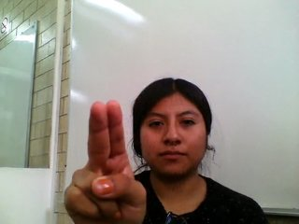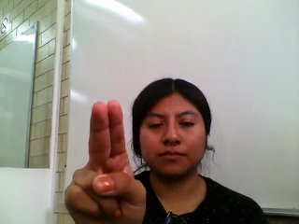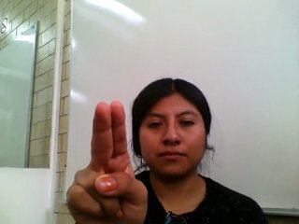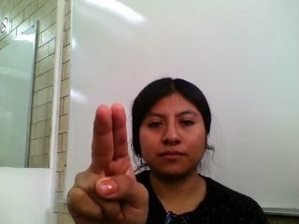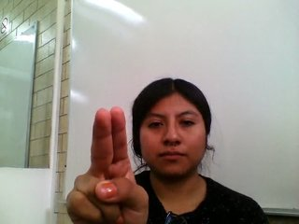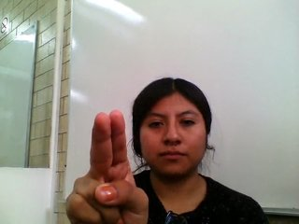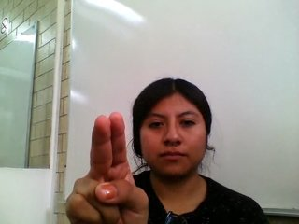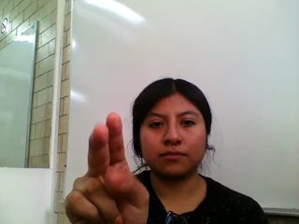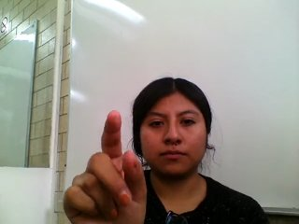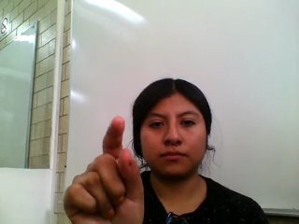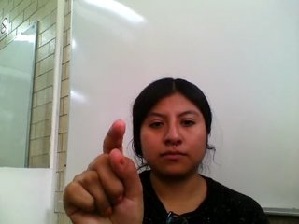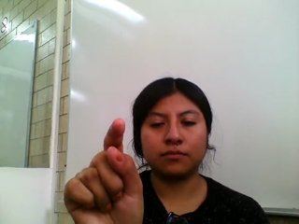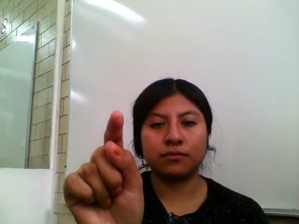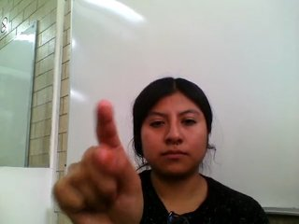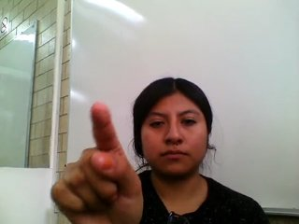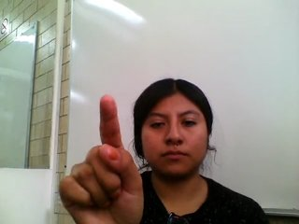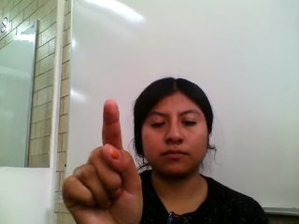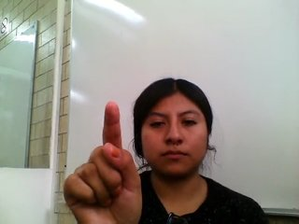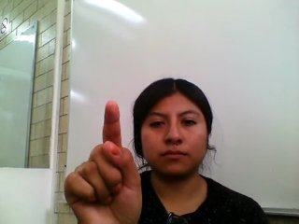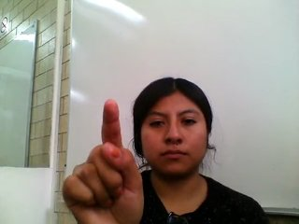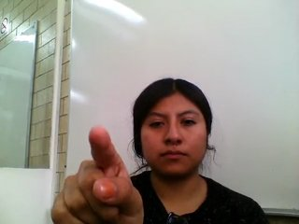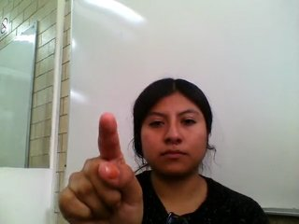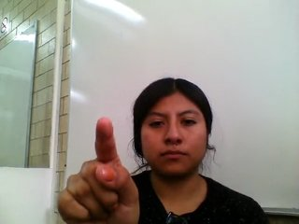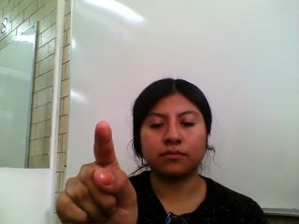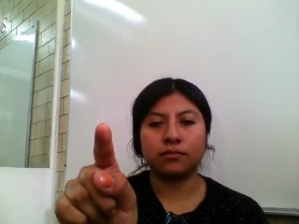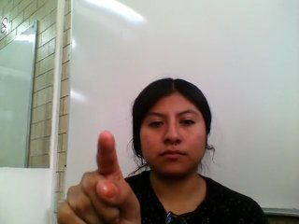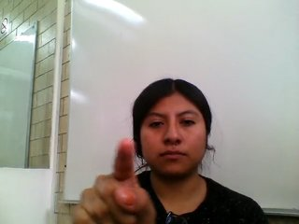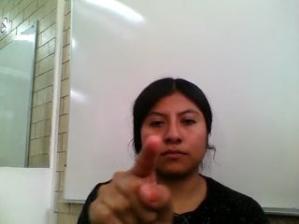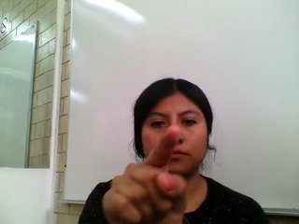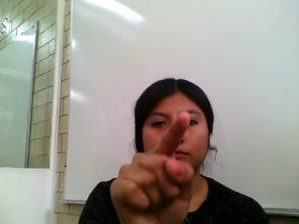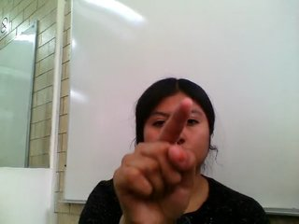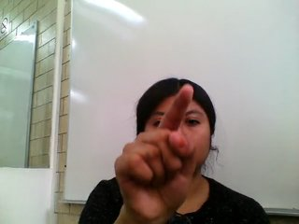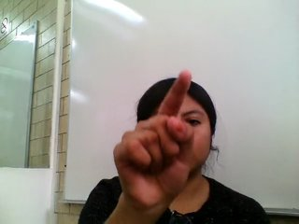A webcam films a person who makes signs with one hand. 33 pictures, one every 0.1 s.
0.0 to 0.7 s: Pointing with two fingers.
0.8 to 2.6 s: Double click with one finger.
2.7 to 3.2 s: Pointing with one finger.
